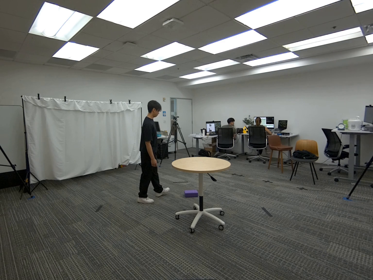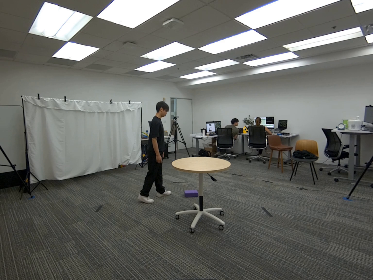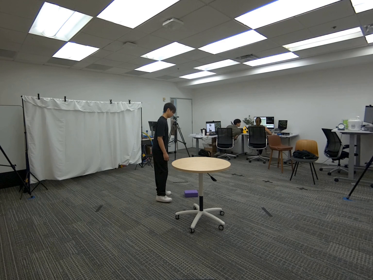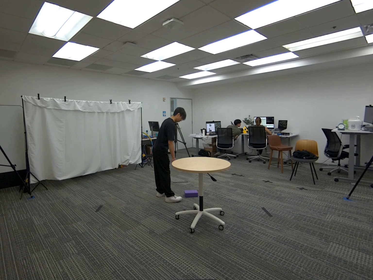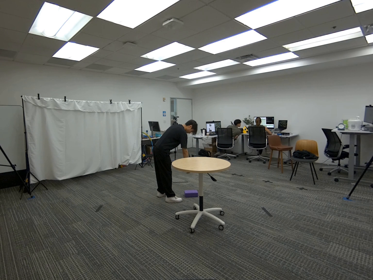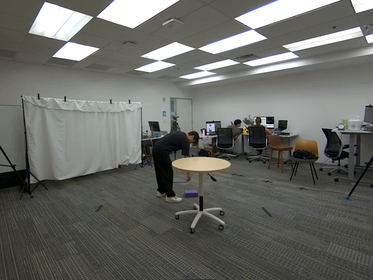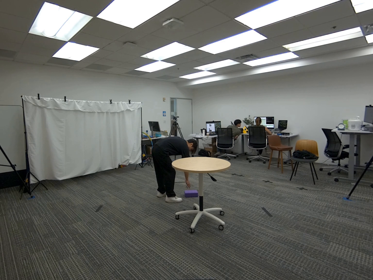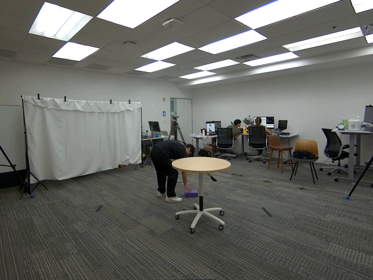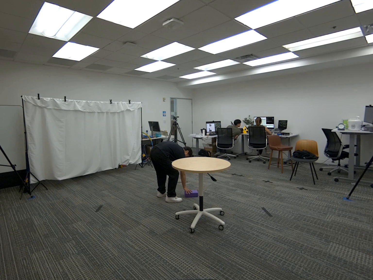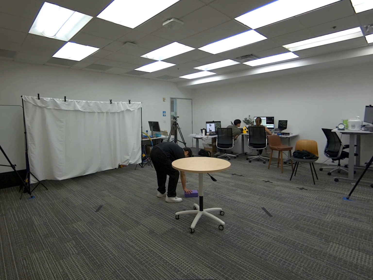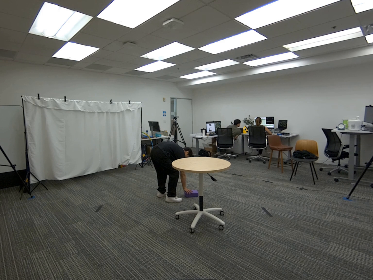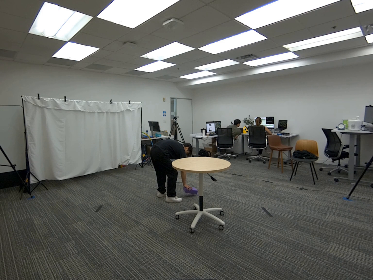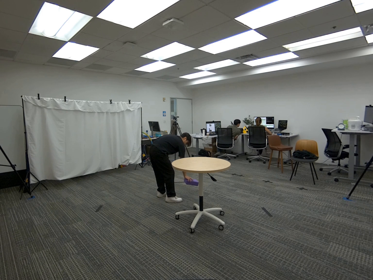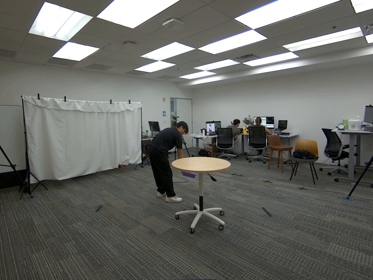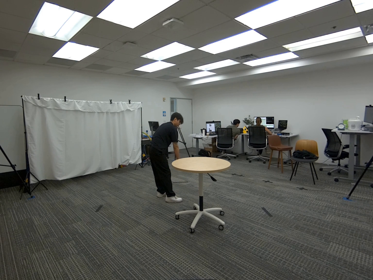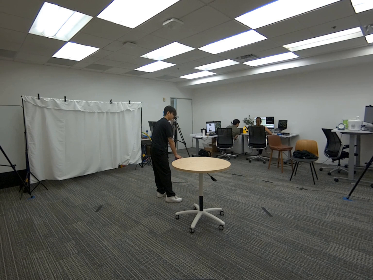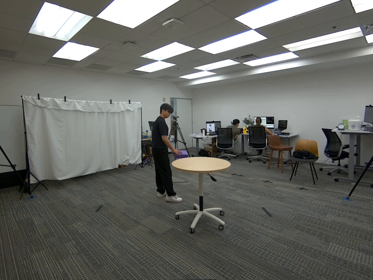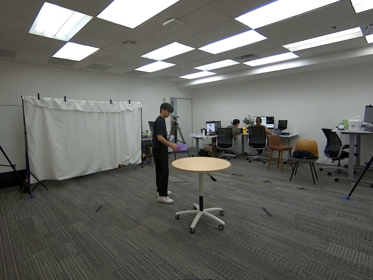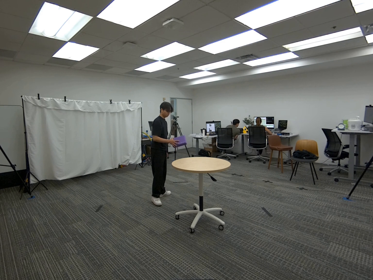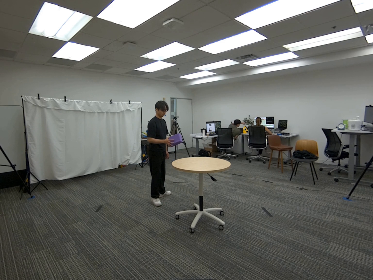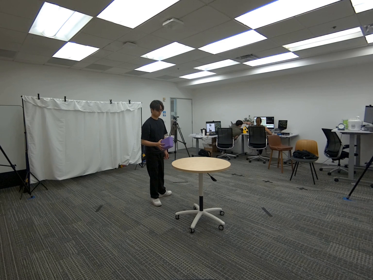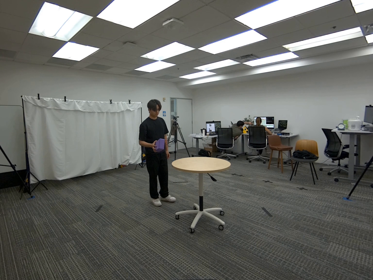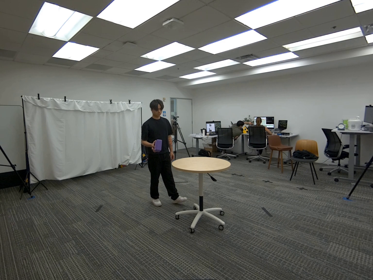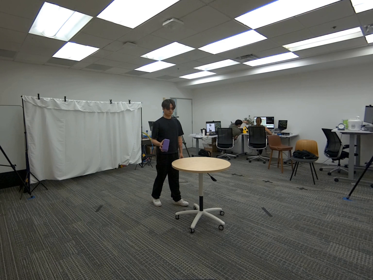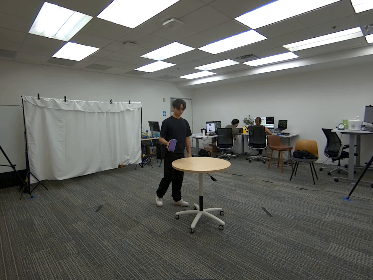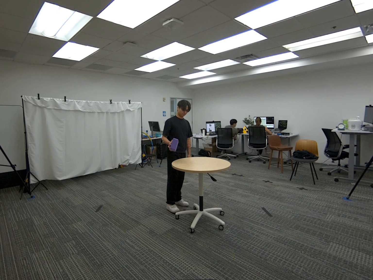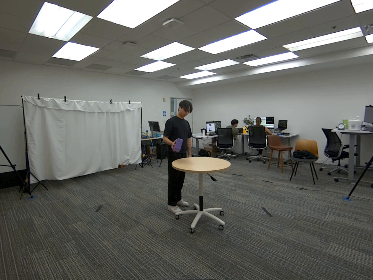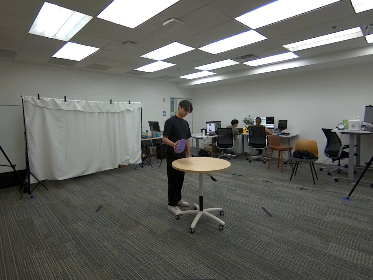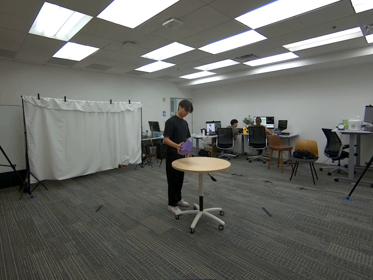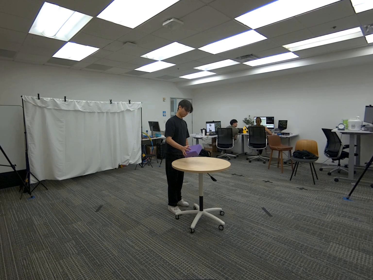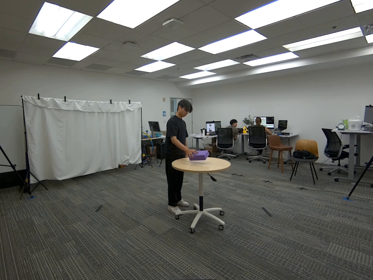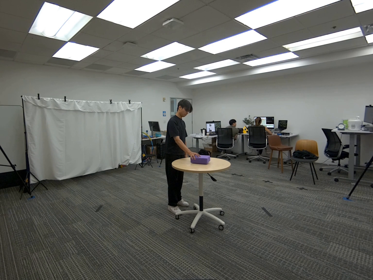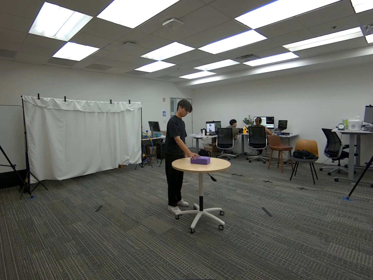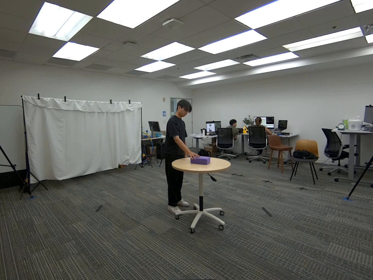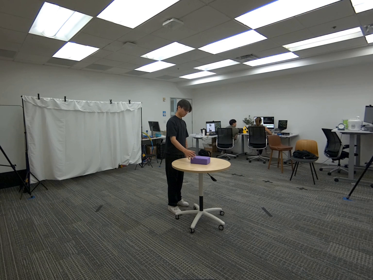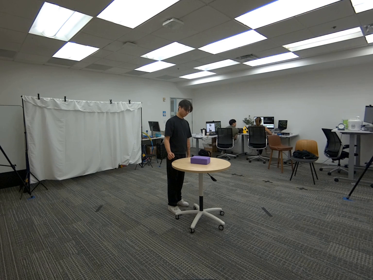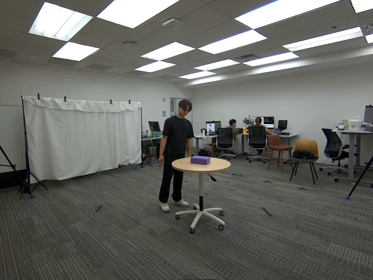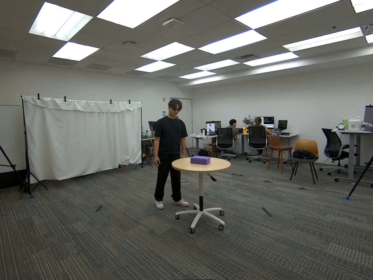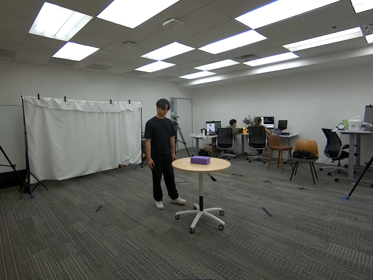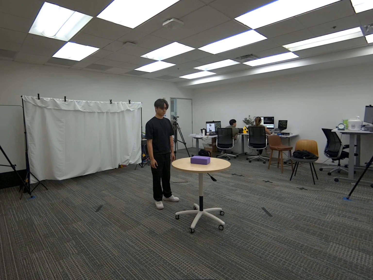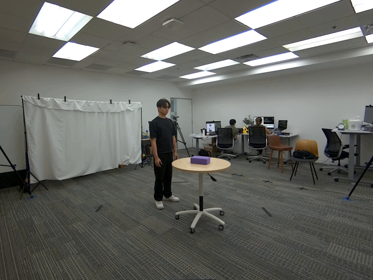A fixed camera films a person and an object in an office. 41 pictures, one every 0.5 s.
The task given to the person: Walk over to the yoga block on the ground and using your right hand pick up the yoga block and place the yoga block on the round table.
